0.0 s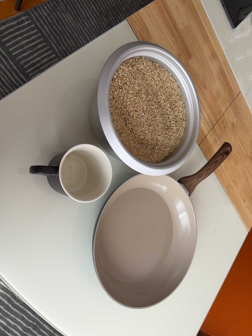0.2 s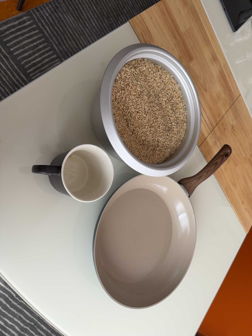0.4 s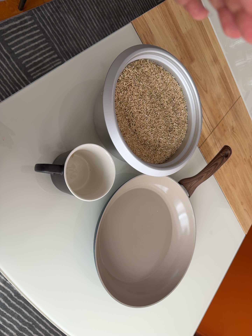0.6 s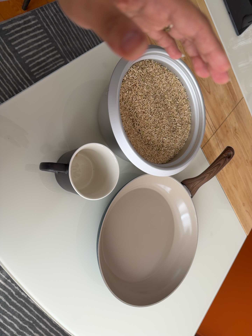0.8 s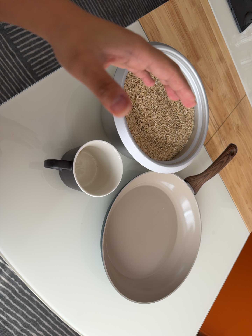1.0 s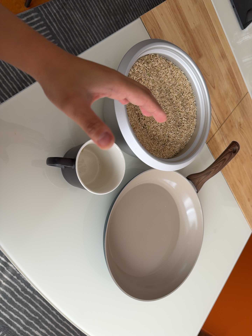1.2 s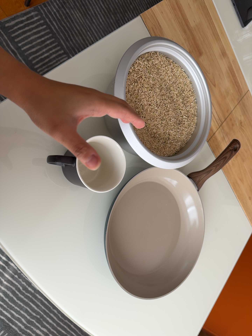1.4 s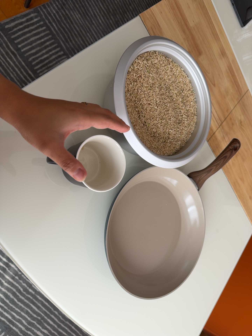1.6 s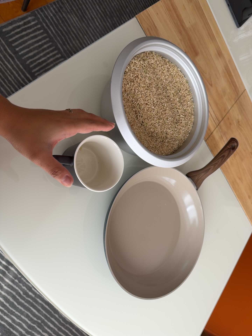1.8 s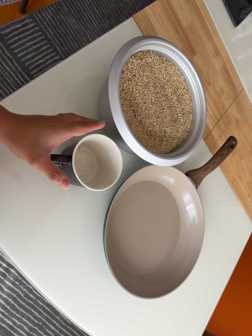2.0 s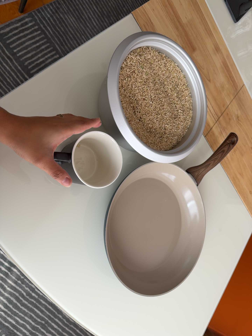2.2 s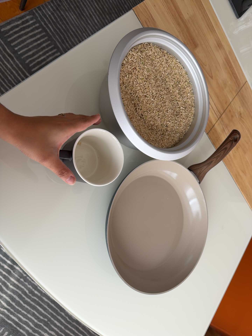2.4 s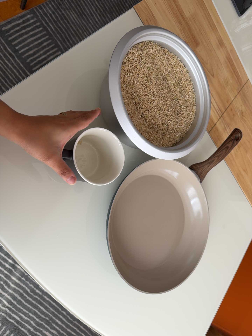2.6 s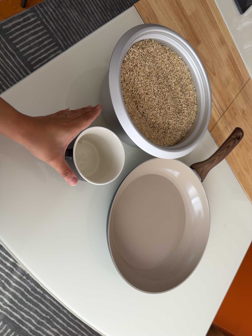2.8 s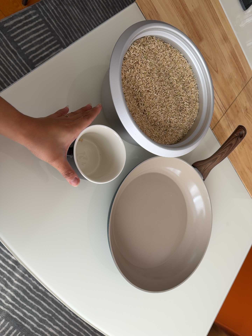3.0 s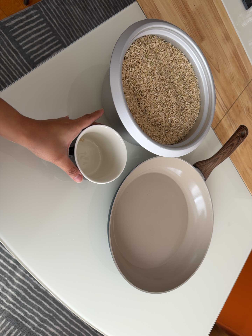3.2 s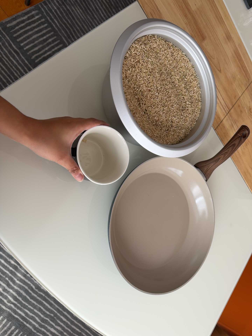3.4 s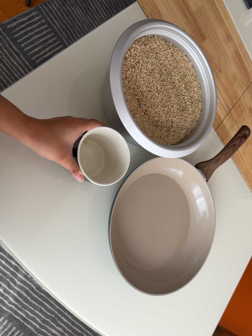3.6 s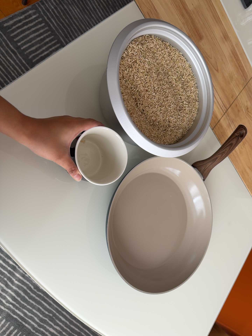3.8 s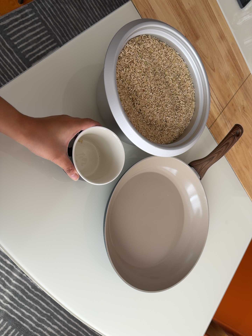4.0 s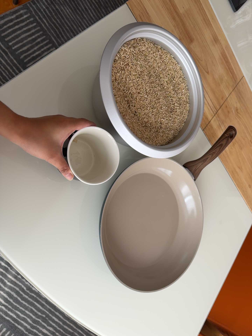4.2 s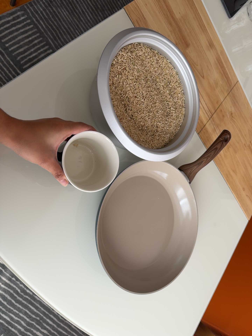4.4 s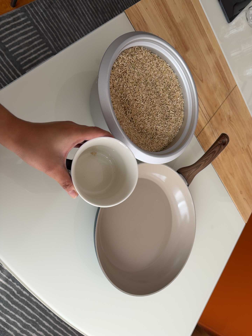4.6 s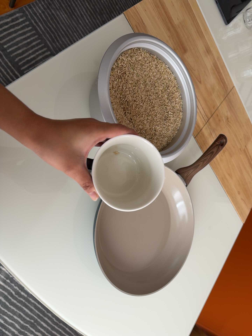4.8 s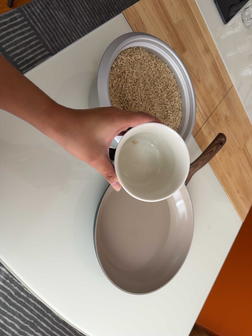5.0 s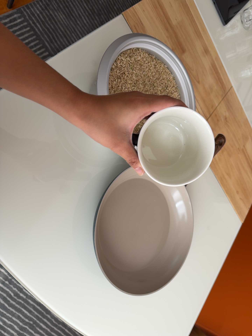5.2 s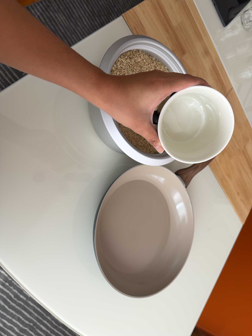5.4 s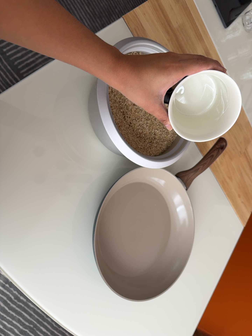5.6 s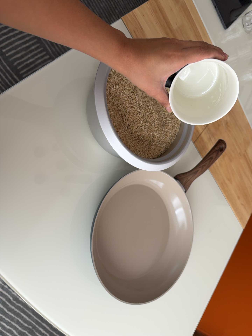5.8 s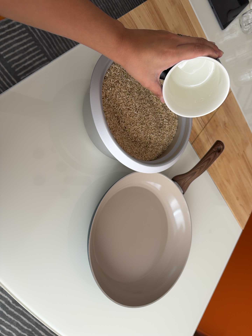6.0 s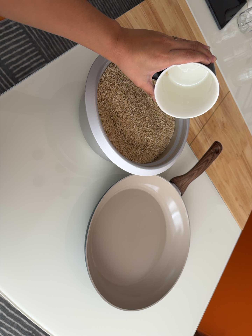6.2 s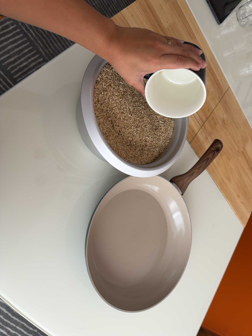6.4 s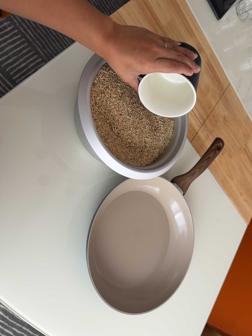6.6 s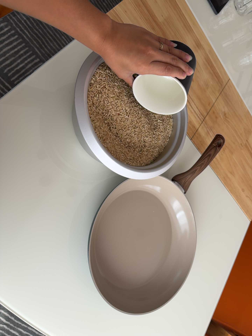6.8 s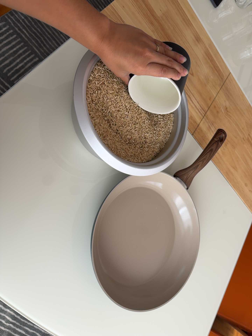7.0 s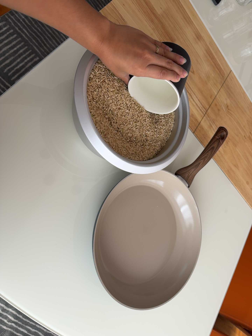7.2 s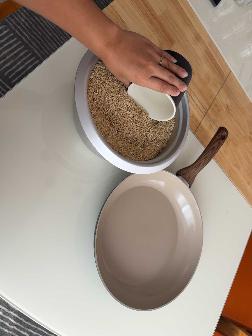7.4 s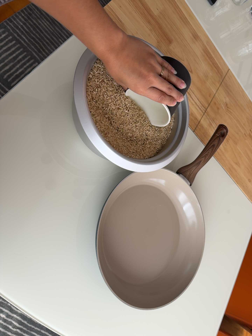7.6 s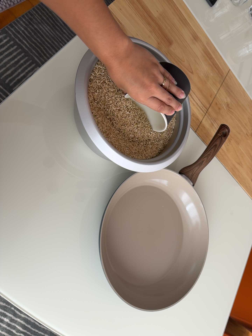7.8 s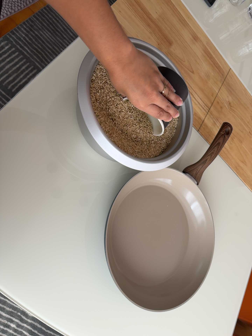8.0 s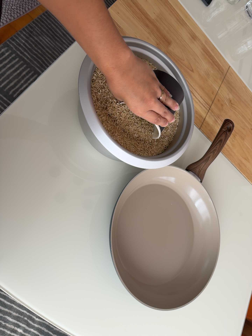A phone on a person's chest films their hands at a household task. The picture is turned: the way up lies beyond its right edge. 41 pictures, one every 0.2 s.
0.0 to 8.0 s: The camera rolls about its line of sight by about 15 degrees, and the scene rotates counterclockwise.
The film runs forward here.
